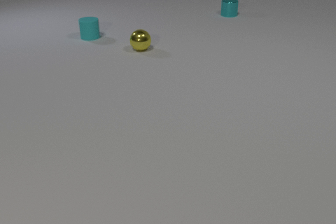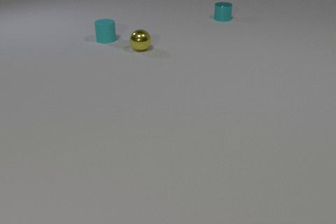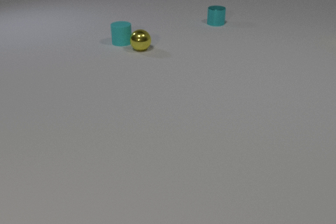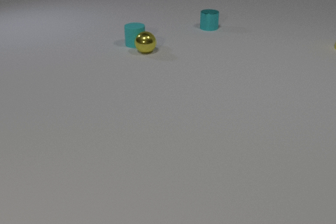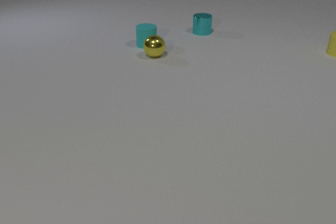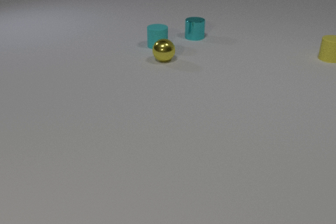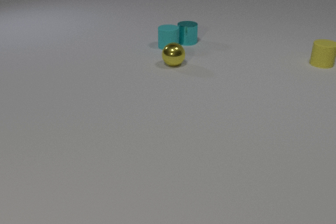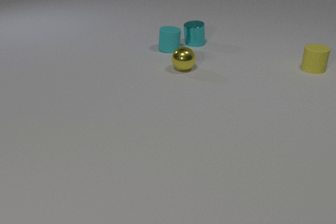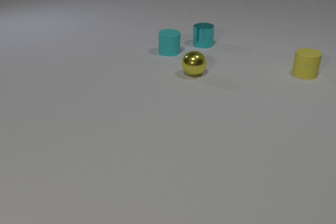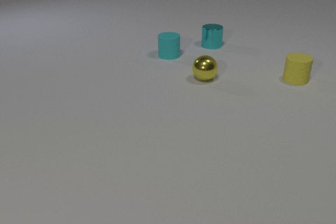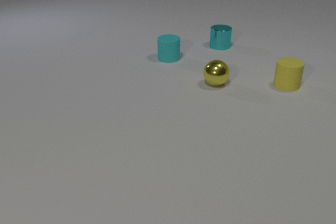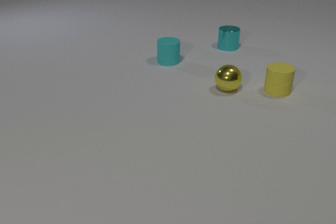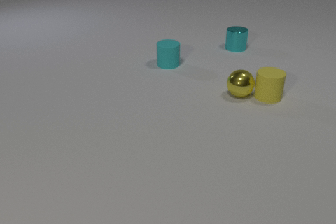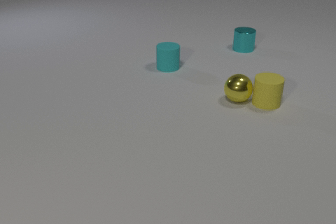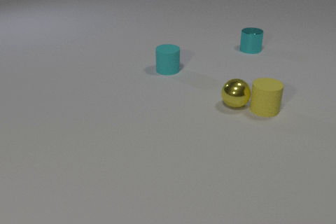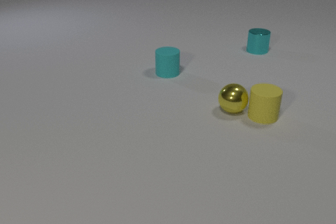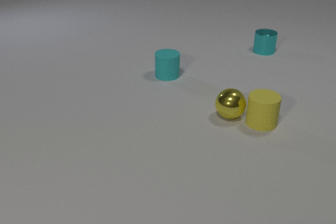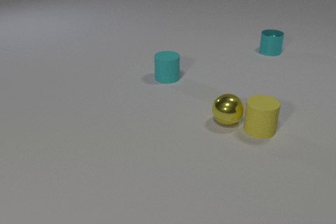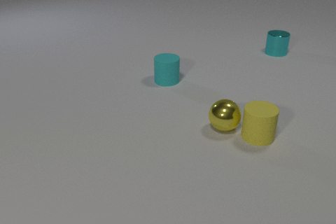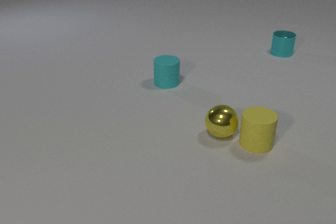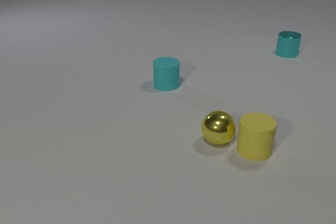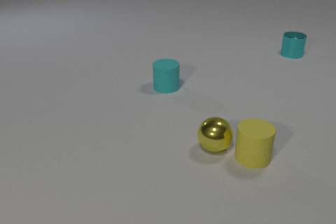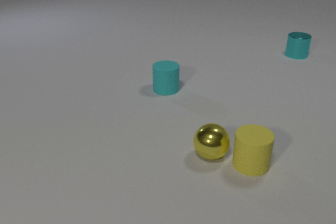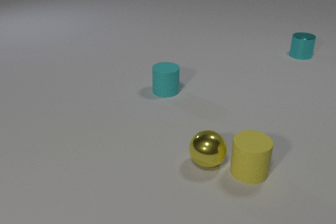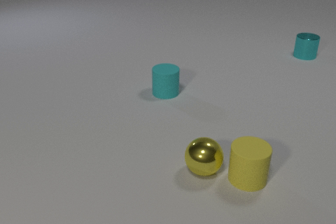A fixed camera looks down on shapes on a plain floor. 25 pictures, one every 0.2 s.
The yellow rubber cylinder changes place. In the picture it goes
toward the camera.
The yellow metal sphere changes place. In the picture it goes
toward the camera.
0.0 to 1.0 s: The cyan rubber cylinder slides to the right and toward the camera. The yellow metal sphere rolls toward the camera and to the right. The yellow rubber cylinder comes in at the right edge, slides toward the camera. The cyan metal cylinder slides toward the camera and to the left. The cyan rubber cylinder and the yellow metal sphere collide.
1.0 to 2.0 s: The cyan rubber cylinder slides toward the camera. The yellow metal sphere rolls toward the camera and to the right. The yellow rubber cylinder slides toward the camera and to the left. The cyan metal cylinder slides to the right and toward the camera. The cyan rubber cylinder and the cyan metal cylinder collide.
2.0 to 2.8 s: The cyan rubber cylinder slides toward the camera. The yellow metal sphere rolls toward the camera and to the right. The yellow rubber cylinder slides toward the camera. The cyan metal cylinder slides to the right. The yellow metal sphere and the yellow rubber cylinder collide.
2.8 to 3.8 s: The cyan rubber cylinder slides toward the camera. The yellow metal sphere rolls toward the camera. The yellow rubber cylinder slides toward the camera. The cyan metal cylinder slides to the right.
3.8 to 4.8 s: The cyan rubber cylinder slides toward the camera. The yellow metal sphere rolls toward the camera. The yellow rubber cylinder slides toward the camera. The cyan metal cylinder slides to the right.
How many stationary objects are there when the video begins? 1.
How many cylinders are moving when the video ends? 3.
What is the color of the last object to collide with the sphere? yellow.
